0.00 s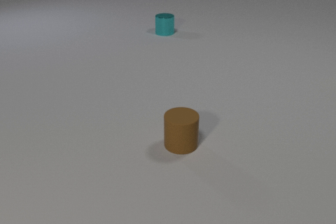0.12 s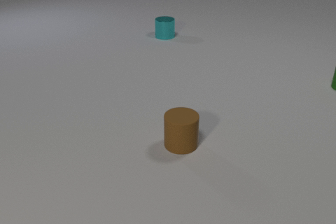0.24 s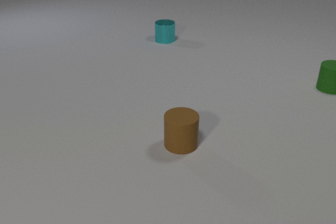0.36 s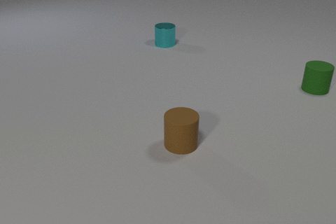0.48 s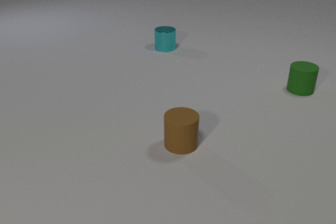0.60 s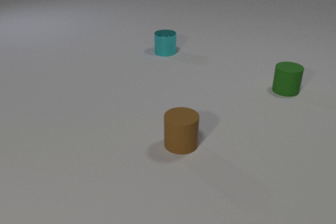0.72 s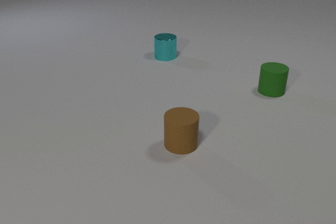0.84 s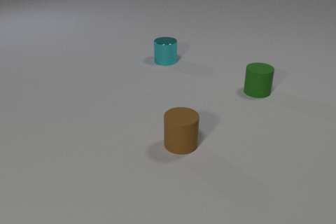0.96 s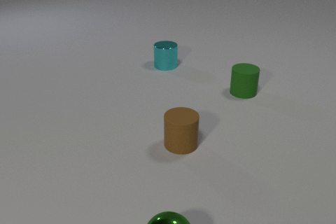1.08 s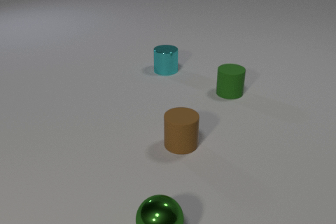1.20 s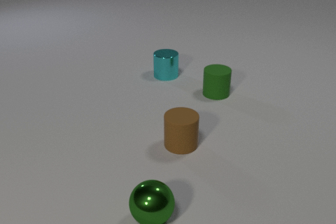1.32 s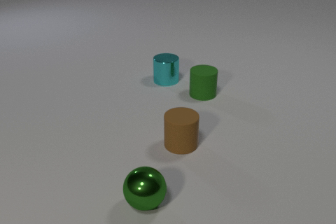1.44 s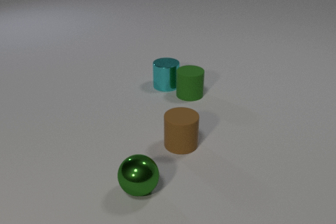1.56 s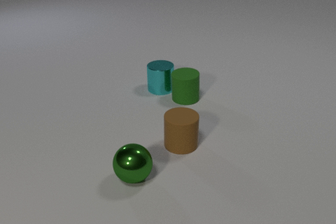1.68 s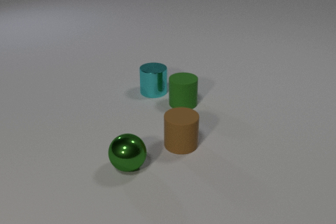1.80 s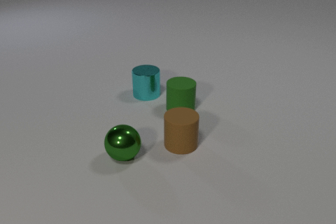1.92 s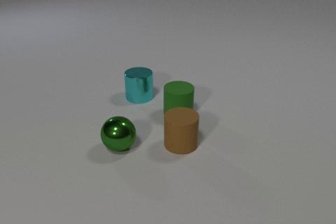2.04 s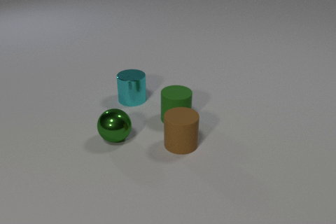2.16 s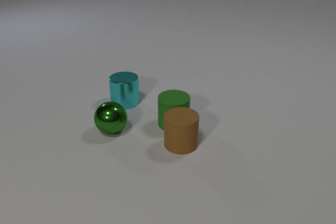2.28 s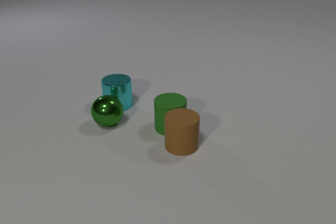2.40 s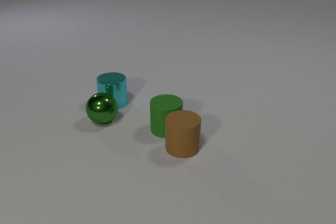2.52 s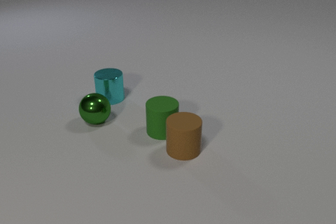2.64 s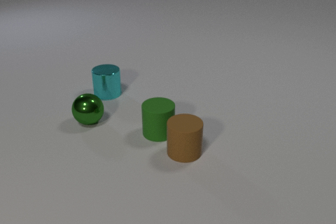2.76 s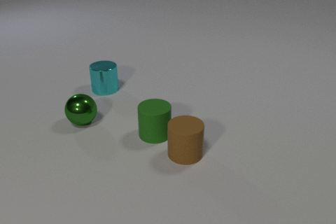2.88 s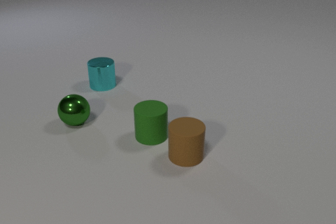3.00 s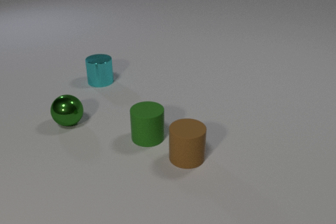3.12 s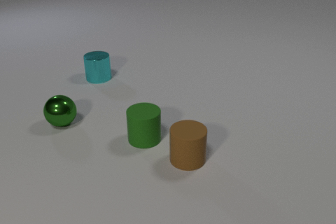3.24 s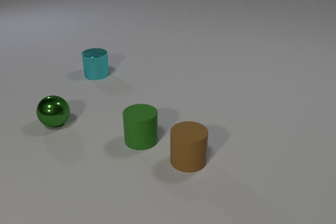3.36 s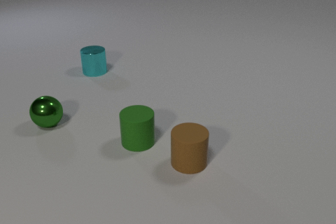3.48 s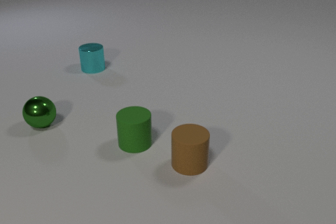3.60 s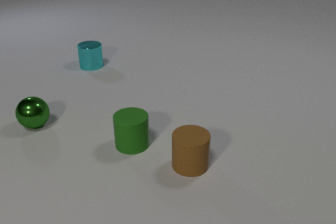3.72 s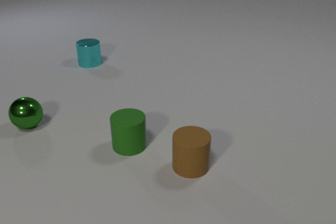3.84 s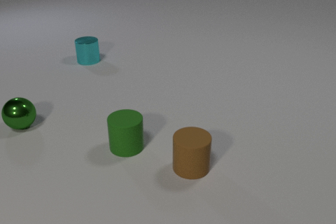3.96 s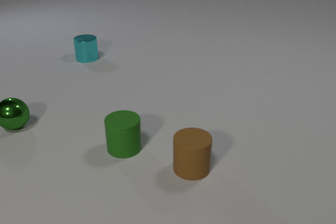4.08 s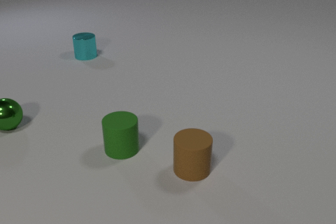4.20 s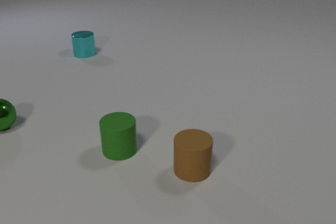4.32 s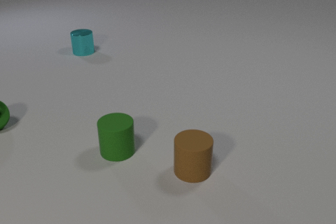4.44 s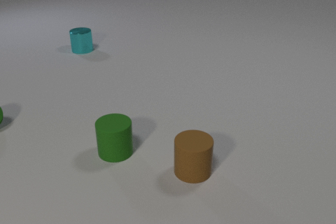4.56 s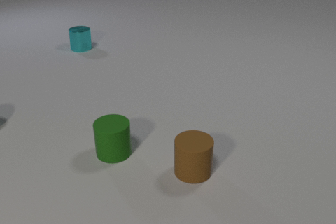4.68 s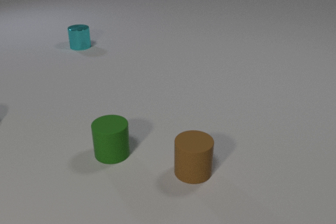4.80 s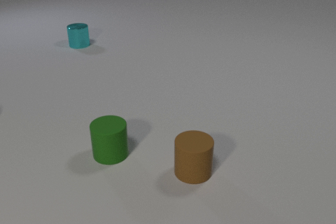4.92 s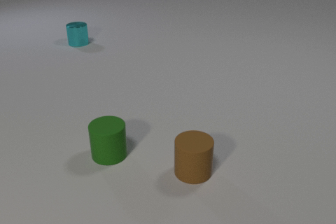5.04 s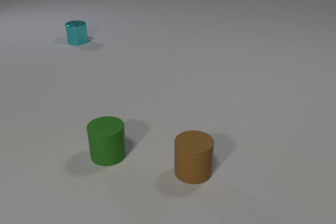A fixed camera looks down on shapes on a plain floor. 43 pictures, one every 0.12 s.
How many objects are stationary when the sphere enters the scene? 1.
What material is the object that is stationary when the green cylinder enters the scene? rubber.
Are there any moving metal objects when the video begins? yes.
0.00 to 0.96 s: The green rubber cylinder comes in at the right edge, slides to the left and toward the camera. The cyan metal cylinder slides toward the camera. The green metal sphere comes in at the bottom edge, rolls away from the camera.
0.96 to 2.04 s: The green rubber cylinder slides to the left and toward the camera. The cyan metal cylinder slides toward the camera and to the left. The green metal sphere rolls away from the camera. The green rubber cylinder and the cyan metal cylinder collide.
2.04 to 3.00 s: The green rubber cylinder slides toward the camera and to the left. The cyan metal cylinder slides away from the camera and to the left. The green metal sphere rolls to the left and away from the camera. The brown rubber cylinder slides toward the camera. The green rubber cylinder and the brown rubber cylinder collide. The cyan metal cylinder and the green metal sphere collide.
3.00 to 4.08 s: The green rubber cylinder slides to the left and toward the camera. The cyan metal cylinder slides away from the camera. The green metal sphere rolls to the left. The brown rubber cylinder slides toward the camera.
4.08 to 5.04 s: The green rubber cylinder slides to the left and toward the camera. The cyan metal cylinder slides away from the camera. The green metal sphere rolls to the left, leaves at the left edge.
